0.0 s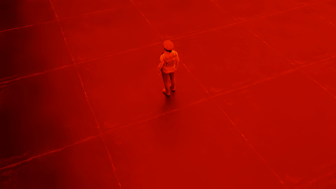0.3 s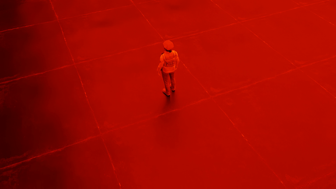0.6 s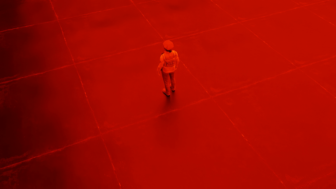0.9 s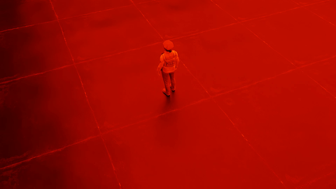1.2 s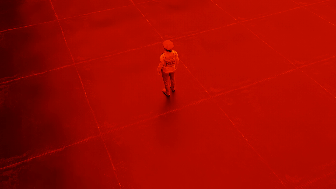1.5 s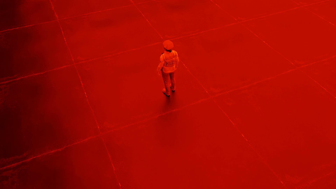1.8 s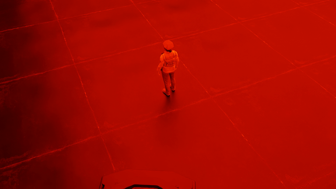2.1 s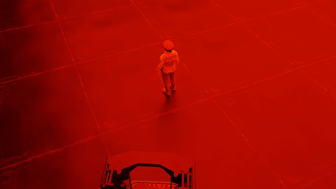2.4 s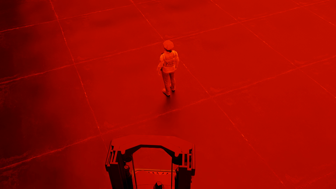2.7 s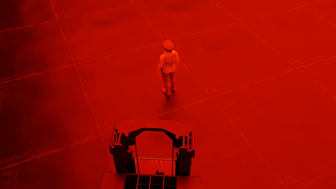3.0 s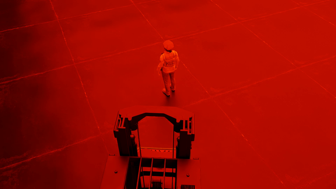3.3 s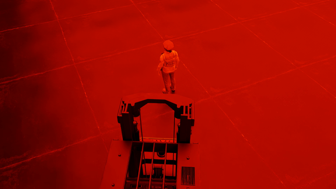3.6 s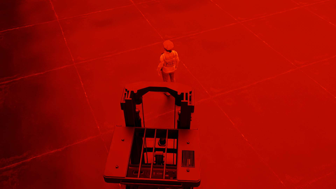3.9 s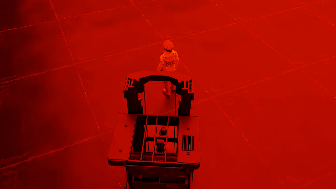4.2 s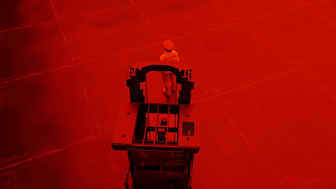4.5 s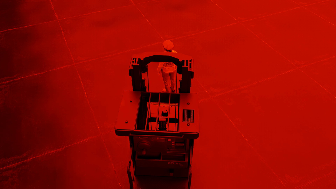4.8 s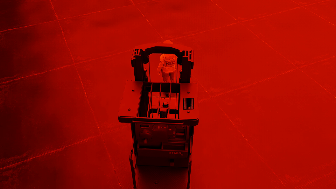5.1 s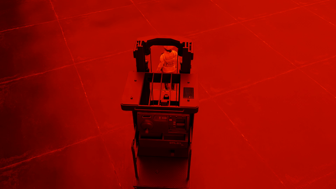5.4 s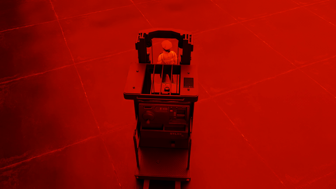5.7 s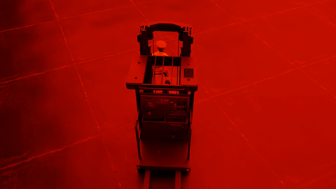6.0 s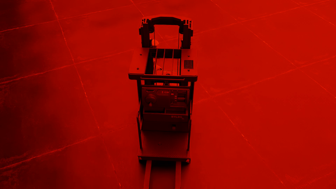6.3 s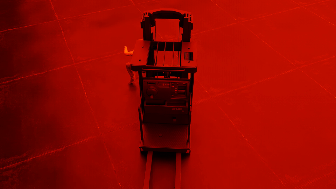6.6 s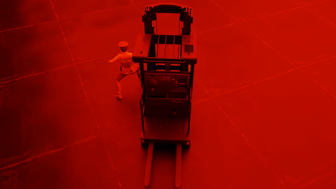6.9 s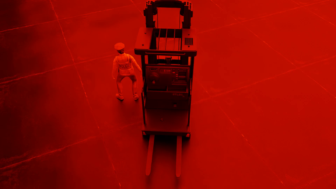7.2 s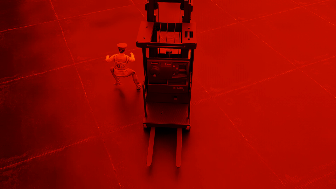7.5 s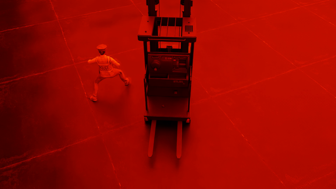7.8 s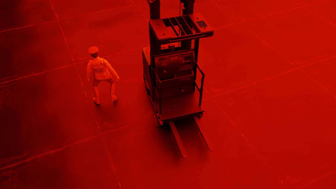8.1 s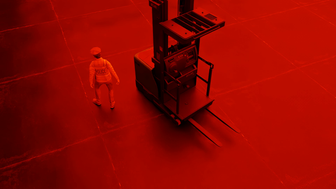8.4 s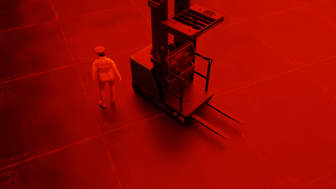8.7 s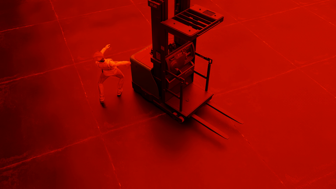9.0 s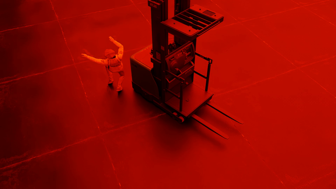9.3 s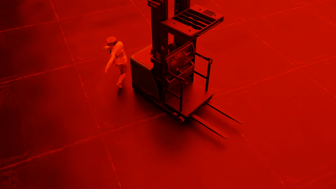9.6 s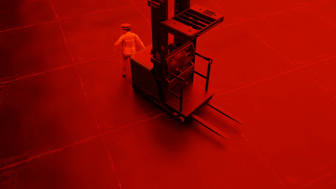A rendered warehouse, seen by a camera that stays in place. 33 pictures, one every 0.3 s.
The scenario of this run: Near miss between a forklift and a person.
